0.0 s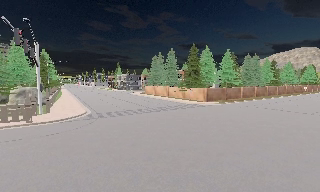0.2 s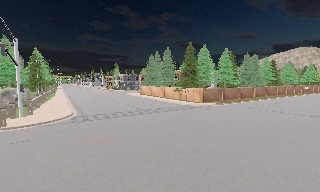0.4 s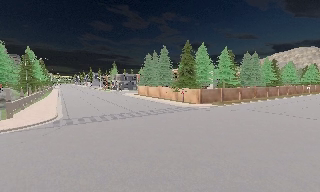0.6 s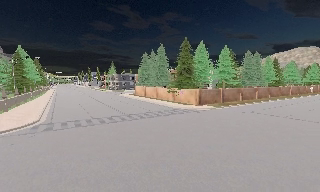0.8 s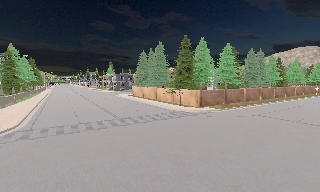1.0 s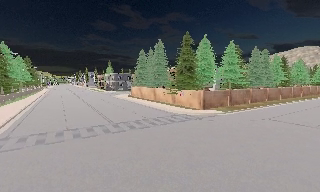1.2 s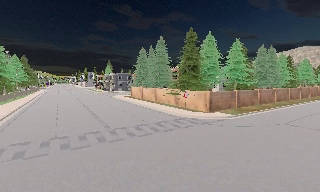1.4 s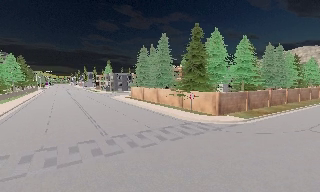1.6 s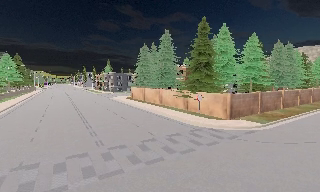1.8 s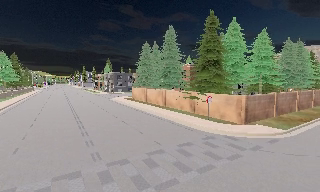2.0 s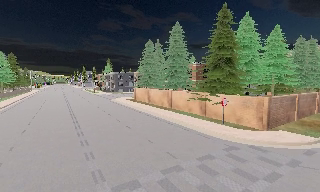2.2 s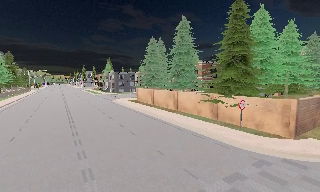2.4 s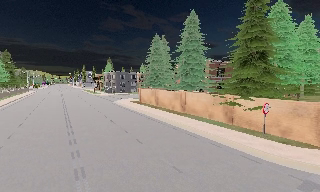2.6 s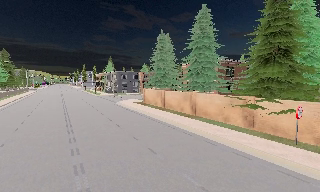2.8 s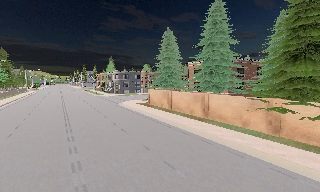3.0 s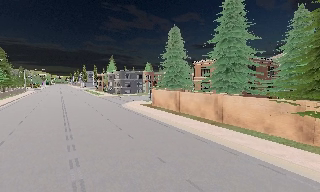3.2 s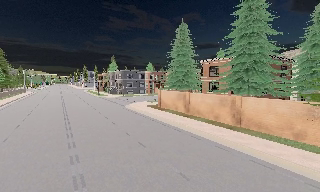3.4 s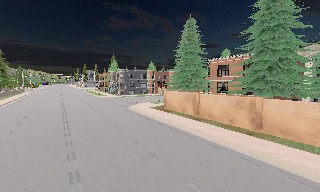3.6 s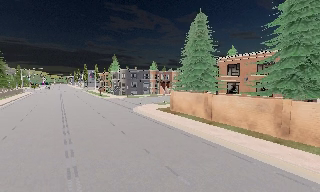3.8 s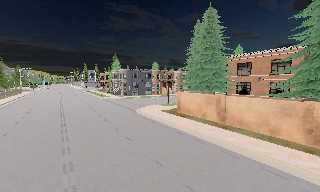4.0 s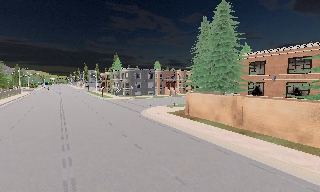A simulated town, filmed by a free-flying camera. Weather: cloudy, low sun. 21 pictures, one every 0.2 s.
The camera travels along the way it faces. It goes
forward.
0.0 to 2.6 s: The camera travels forward, about 20 m, so what stands in front looms larger.
2.6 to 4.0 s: The camera travels forward and to its left, about 11 m, so what stands in front looms larger.
The film runs forward here.
